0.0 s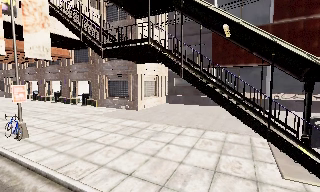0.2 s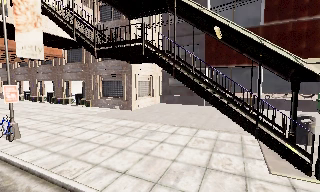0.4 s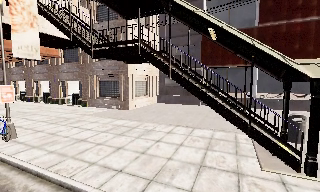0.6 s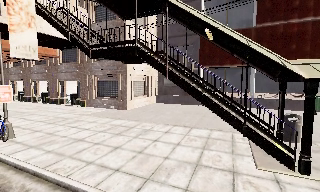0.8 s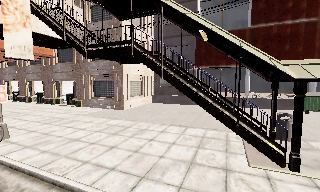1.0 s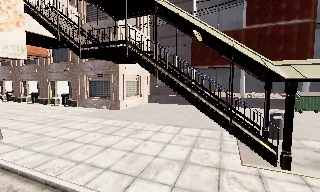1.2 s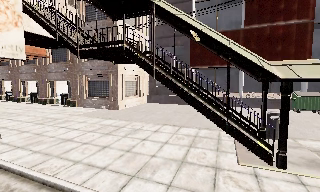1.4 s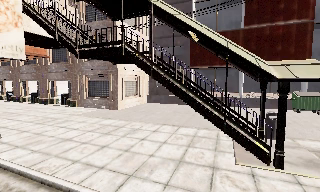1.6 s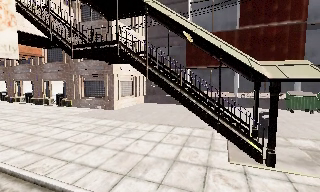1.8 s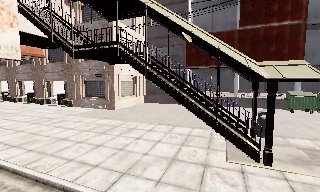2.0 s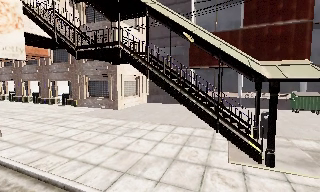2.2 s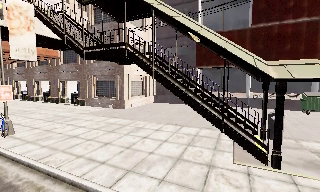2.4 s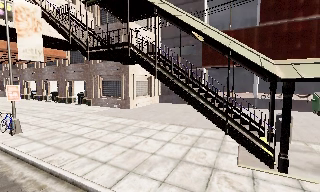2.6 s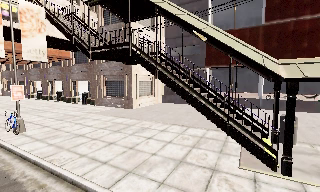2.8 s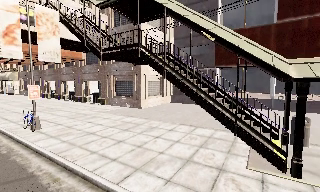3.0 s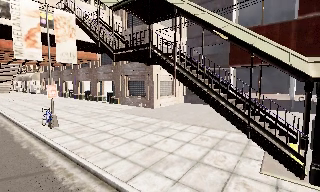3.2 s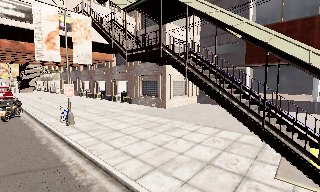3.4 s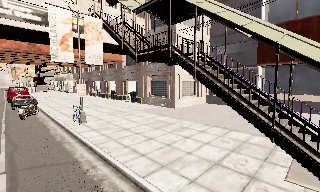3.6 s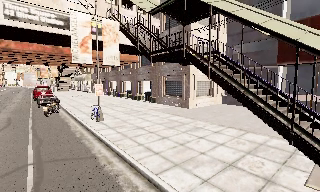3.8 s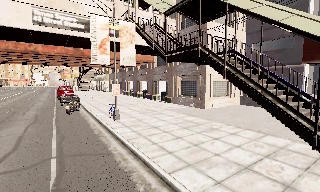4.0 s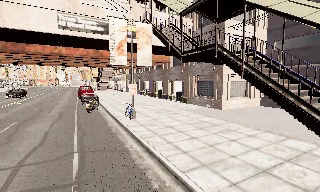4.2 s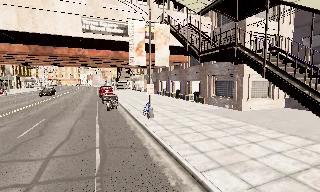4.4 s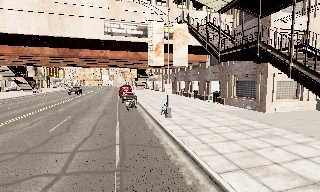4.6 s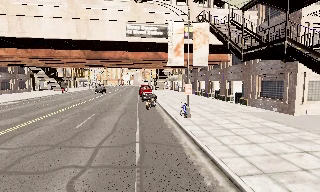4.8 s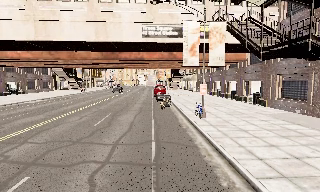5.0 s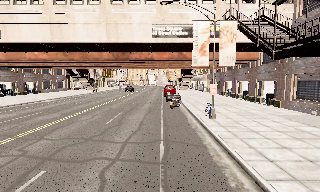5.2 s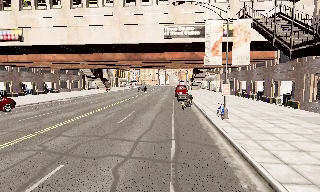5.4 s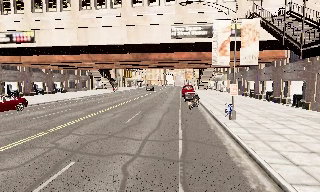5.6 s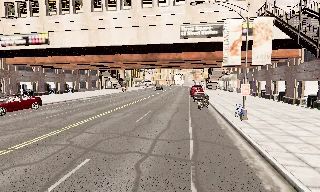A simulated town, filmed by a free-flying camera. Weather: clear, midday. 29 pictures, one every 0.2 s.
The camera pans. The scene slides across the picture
to the right.
The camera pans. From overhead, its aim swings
counterclockwise.
0.0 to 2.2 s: The camera travels to its right and backward, about 1 m, so close, fixed things drift to the left.
2.2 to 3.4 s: The camera swings to its left by about 20 degrees, and the scene slides to the right. It travels to its right, about 0.5 m.
3.4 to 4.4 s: The camera swings to its left by about 30 degrees, and the scene slides to the right.
4.4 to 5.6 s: The camera pans to its left, which is counterclockwise from overhead, by about 25 degrees. It travels backward, about 0.5 m, so what stands in front gets smaller.
The film runs backward here.
